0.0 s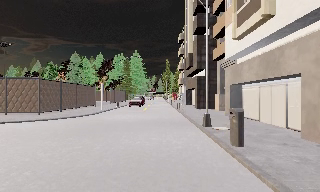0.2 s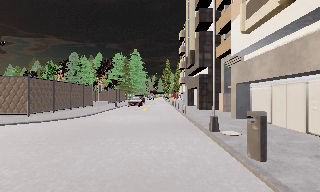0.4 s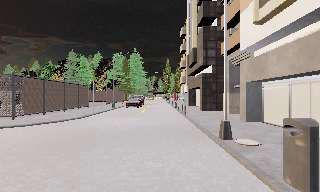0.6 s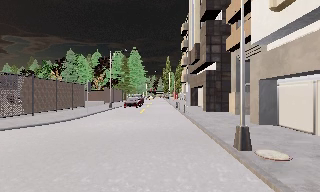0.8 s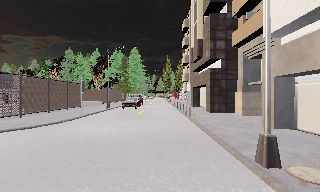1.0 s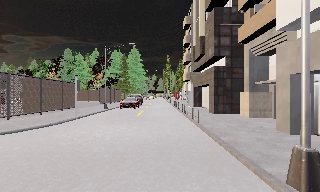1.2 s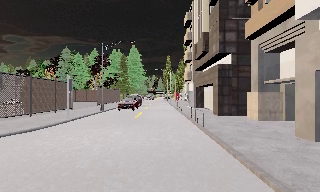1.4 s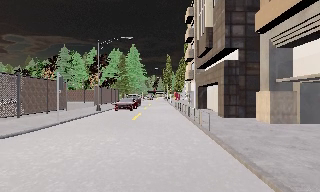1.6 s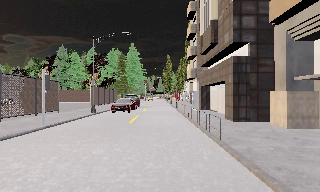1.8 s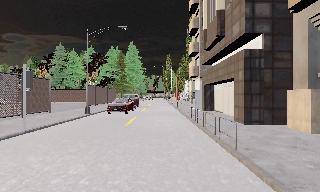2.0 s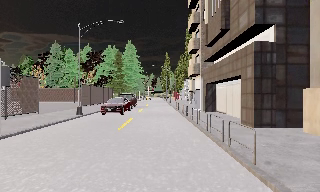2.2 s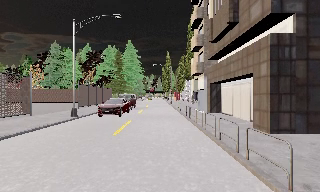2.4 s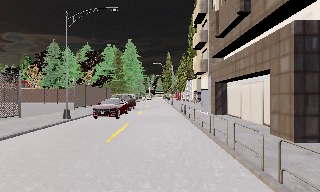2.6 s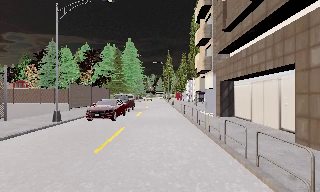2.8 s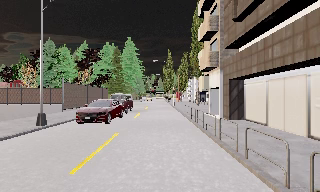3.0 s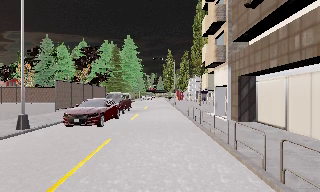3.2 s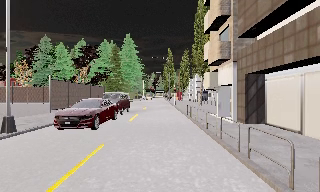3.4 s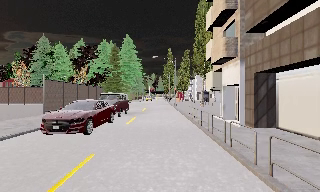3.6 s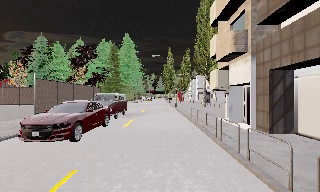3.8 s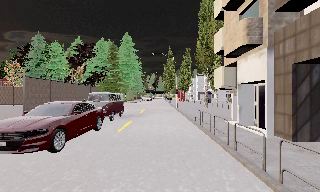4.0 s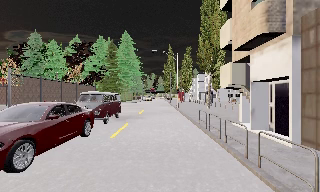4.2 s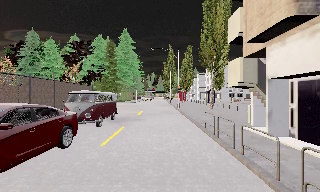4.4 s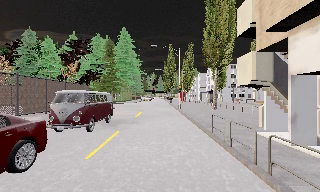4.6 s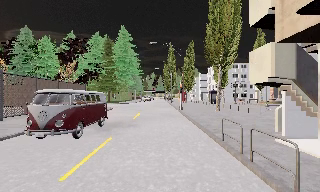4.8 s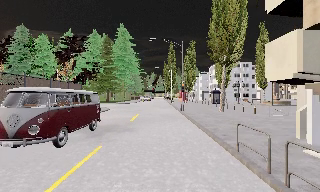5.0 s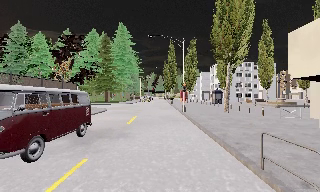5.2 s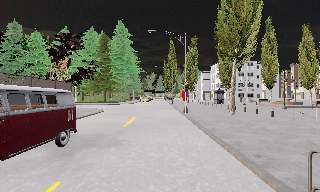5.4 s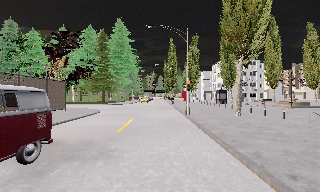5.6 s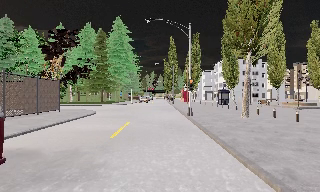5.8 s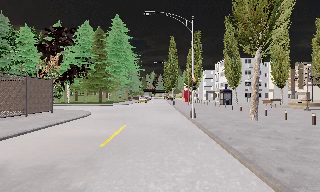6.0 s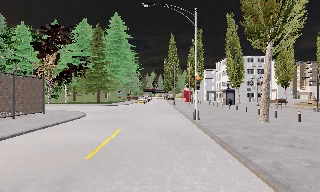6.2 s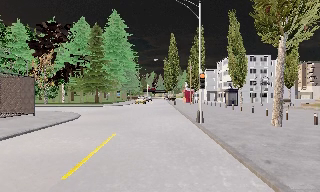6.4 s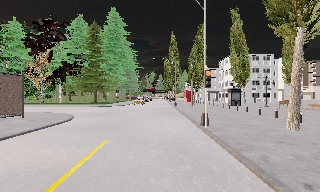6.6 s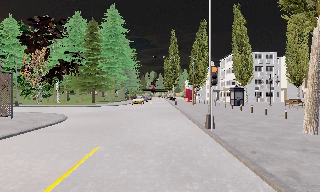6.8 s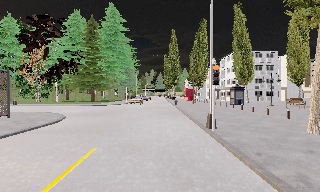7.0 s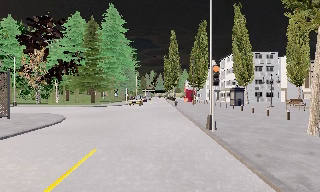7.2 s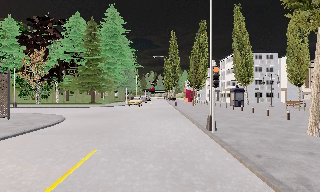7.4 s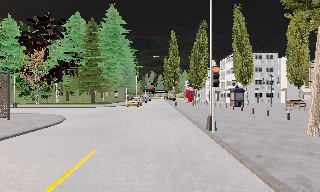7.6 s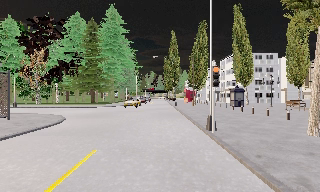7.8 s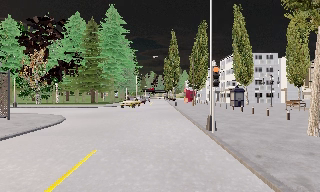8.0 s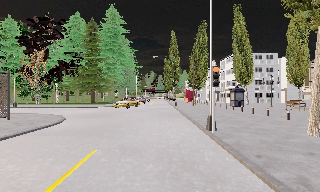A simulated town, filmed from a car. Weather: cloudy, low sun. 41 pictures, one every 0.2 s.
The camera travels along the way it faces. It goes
forward.
0.0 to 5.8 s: The camera travels forward, about 30 m, so what stands in front looms larger.
5.8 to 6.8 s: The camera travels forward, about 4 m, so what stands in front looms larger. It loses speed.
6.8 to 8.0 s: The camera keeps its place and its aim.
The film runs forward here.
